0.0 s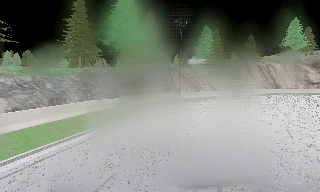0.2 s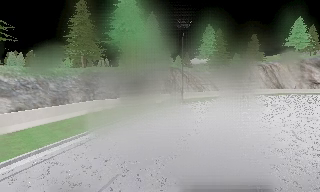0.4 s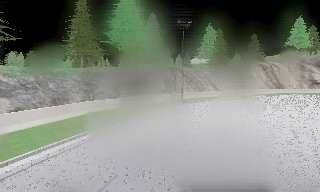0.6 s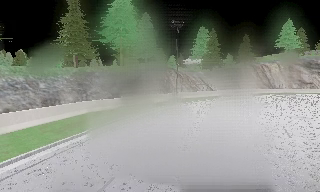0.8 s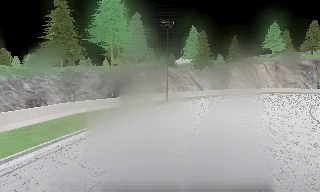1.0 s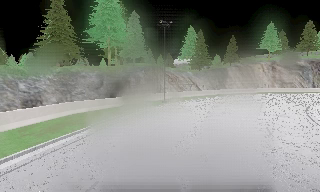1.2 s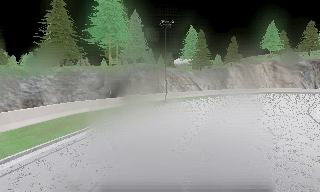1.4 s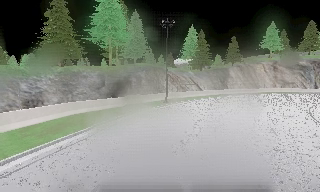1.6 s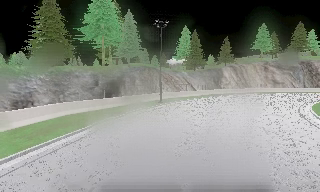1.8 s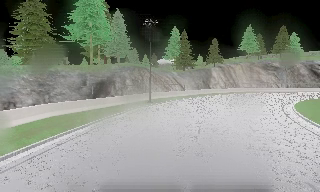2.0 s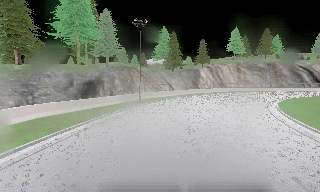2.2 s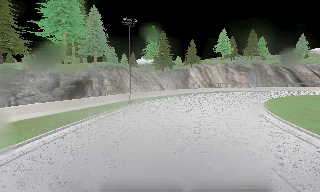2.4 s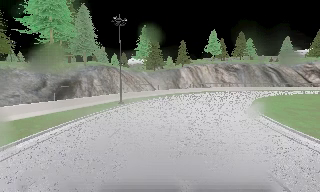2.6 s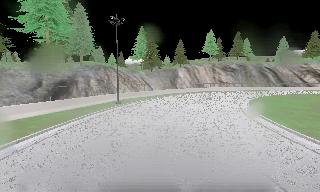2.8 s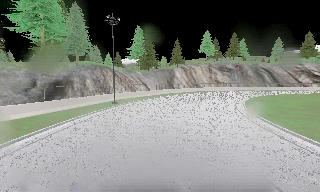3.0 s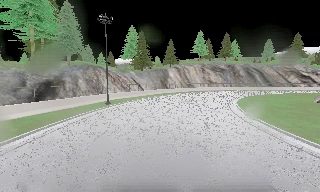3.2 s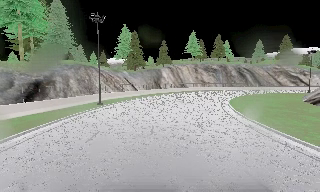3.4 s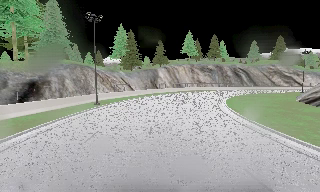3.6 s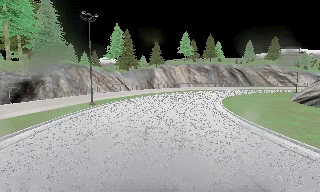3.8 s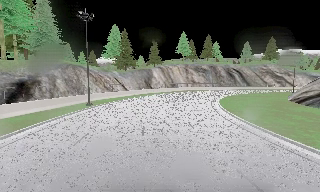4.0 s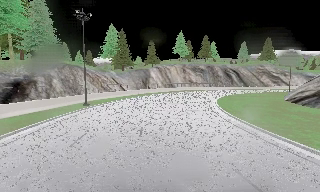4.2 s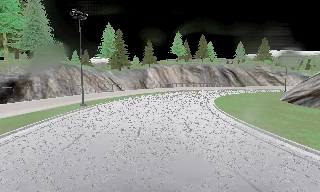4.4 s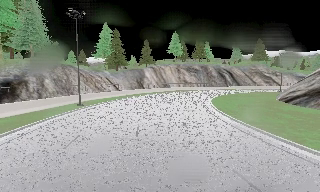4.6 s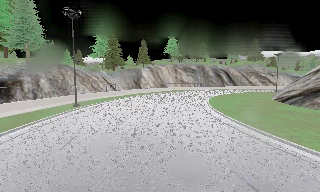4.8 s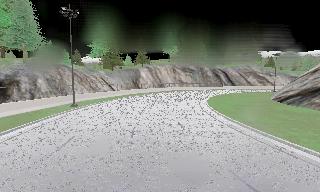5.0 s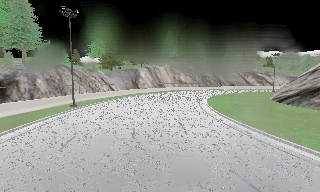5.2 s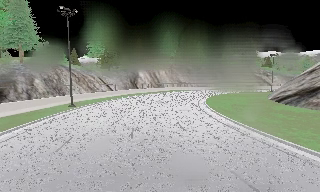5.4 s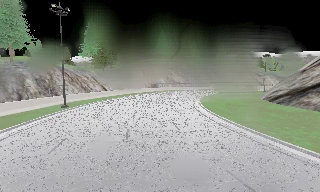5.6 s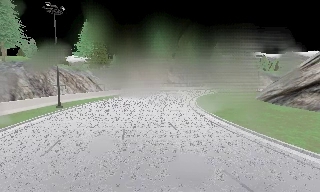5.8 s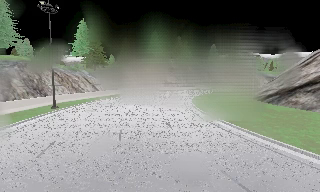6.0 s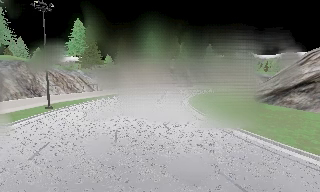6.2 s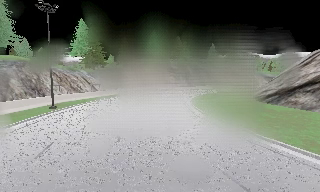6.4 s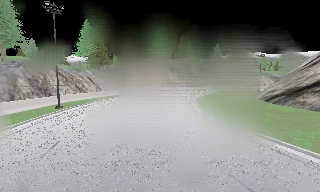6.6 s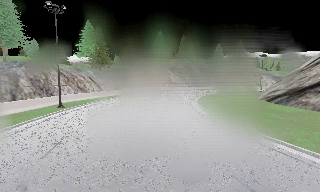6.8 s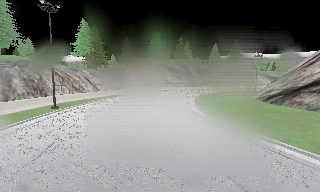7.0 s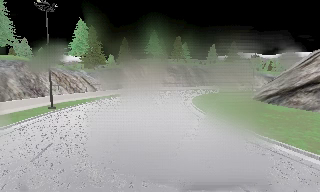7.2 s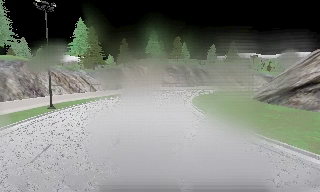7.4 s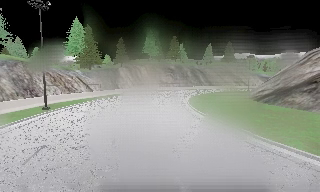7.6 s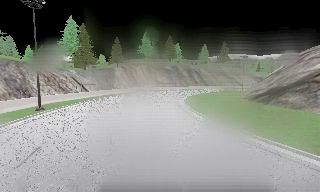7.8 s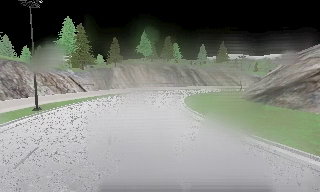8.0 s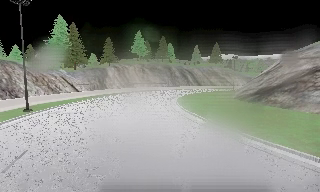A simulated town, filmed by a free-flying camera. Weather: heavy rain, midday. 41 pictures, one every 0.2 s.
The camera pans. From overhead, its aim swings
clockwise.
The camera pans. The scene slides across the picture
to the left.
0.0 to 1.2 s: The camera shifts only a little, or ends up much as it began.
1.2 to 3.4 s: The scene slides to the left, as the camera pans about 25 degrees to its right. It travels forward, about 0.5 m, so what stands in front looms larger.
3.4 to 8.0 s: The camera pans to its right, which is clockwise from overhead, by about 20 degrees. It travels forward and to its left, about 1.5 m, so what stands in front looms larger.
The film runs forward here.
